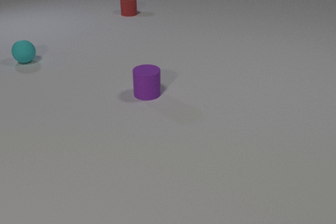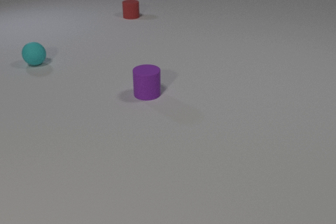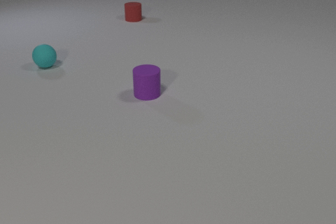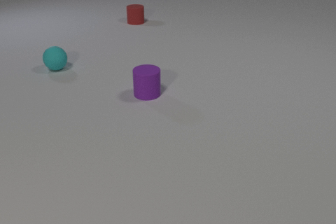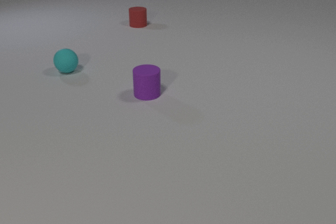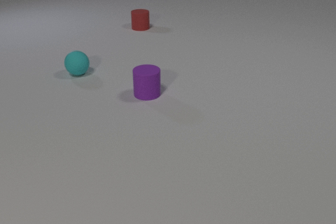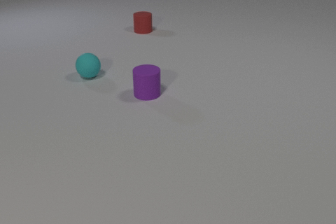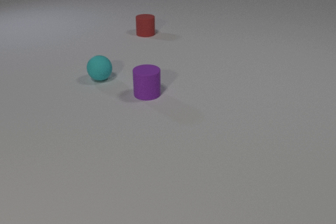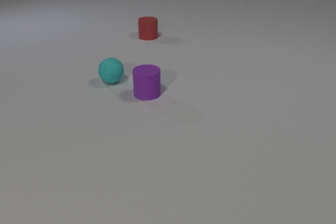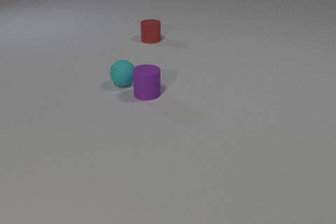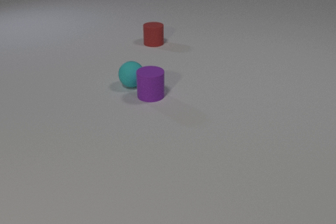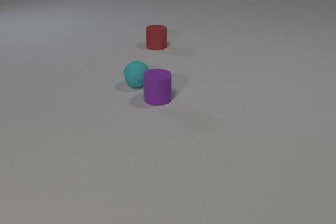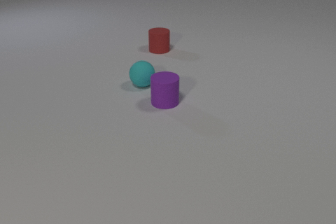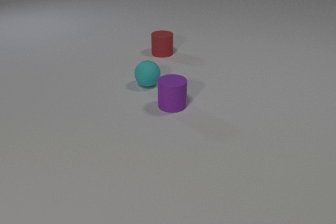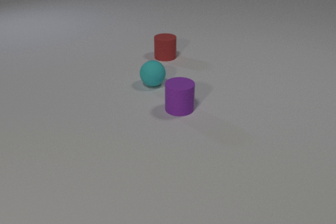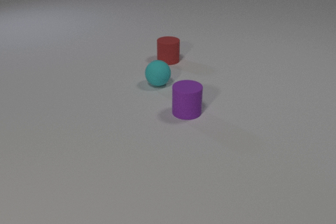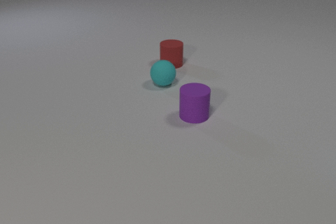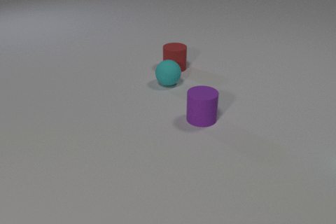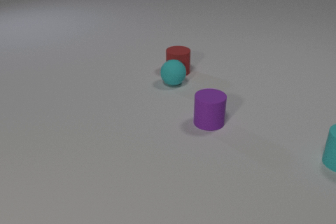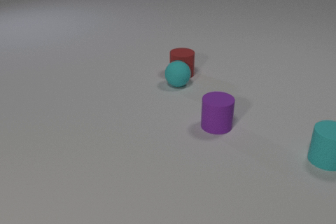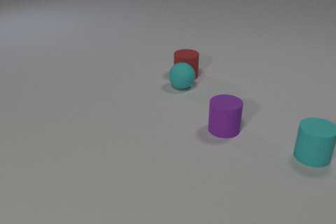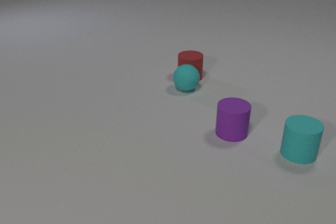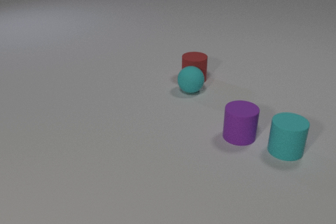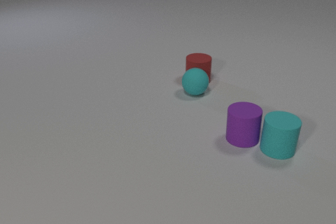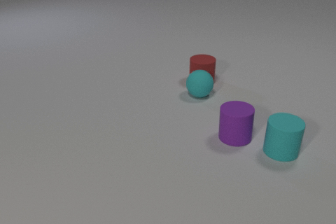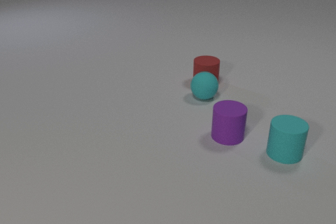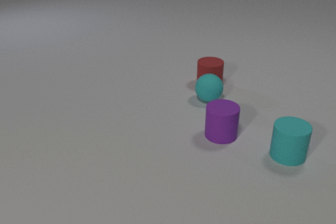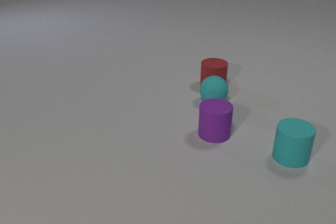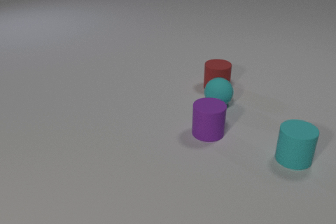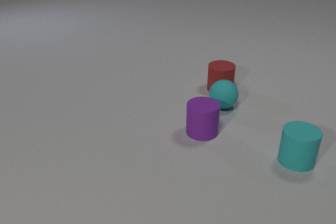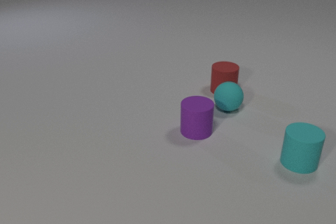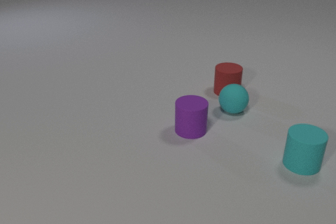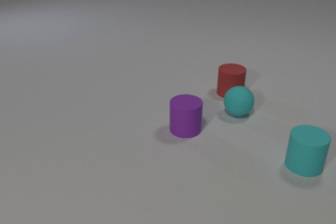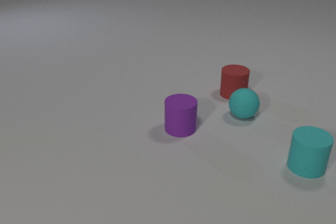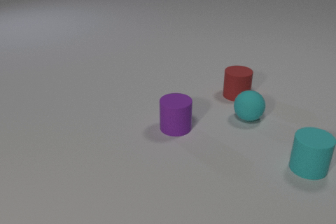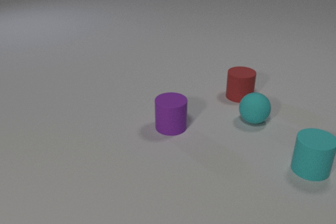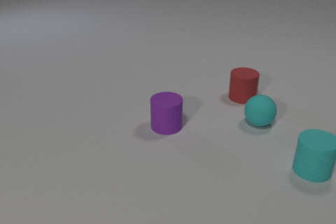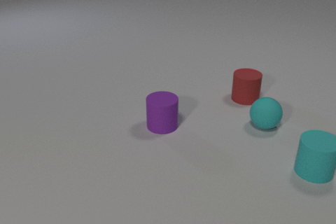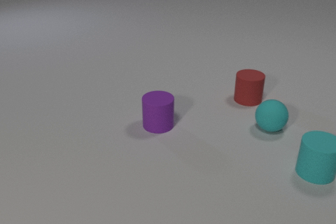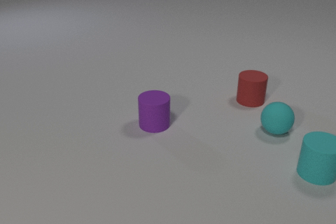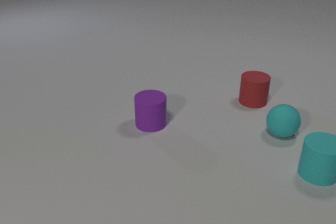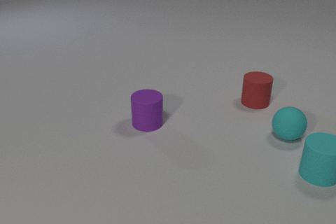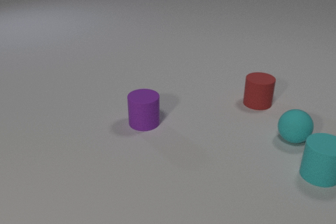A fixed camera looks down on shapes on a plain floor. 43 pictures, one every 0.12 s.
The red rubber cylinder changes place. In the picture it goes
toward the camera.
0.00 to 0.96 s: The cyan rubber sphere rolls to the right and toward the camera. The red rubber cylinder slides toward the camera.
0.96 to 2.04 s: The cyan rubber sphere rolls to the right. The purple rubber cylinder slides to the right and toward the camera. The red rubber cylinder slides toward the camera. The cyan rubber sphere and the purple rubber cylinder collide.
2.04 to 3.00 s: The cyan rubber sphere rolls to the right and toward the camera. The purple rubber cylinder slides toward the camera and to the right. The red rubber cylinder slides toward the camera and to the right. The cyan rubber cylinder comes in at the right edge, slides to the left. The cyan rubber sphere and the red rubber cylinder collide. The purple rubber cylinder and the cyan rubber cylinder collide.
3.00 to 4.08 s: The cyan rubber sphere rolls to the right and toward the camera. The purple rubber cylinder slides to the left. The red rubber cylinder slides to the right and toward the camera. The cyan rubber cylinder slides to the right and toward the camera.
4.08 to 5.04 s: The cyan rubber sphere rolls to the right and toward the camera. The purple rubber cylinder slides to the left. The red rubber cylinder slides to the right and toward the camera. The cyan rubber cylinder slides to the right.
How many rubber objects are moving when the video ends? 4.
What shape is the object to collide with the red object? sphere.
What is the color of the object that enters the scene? cyan.
